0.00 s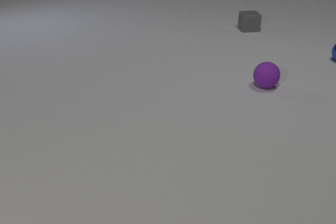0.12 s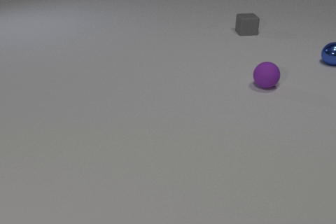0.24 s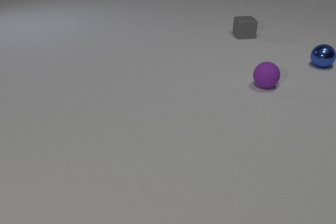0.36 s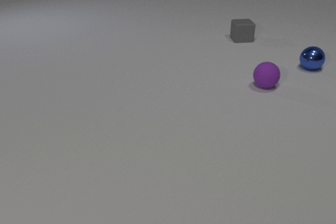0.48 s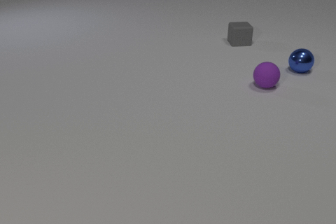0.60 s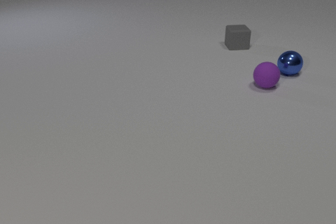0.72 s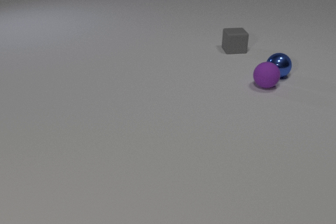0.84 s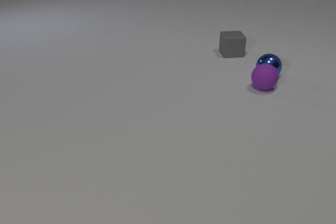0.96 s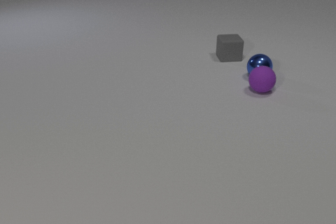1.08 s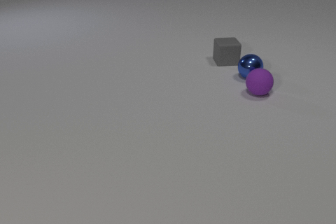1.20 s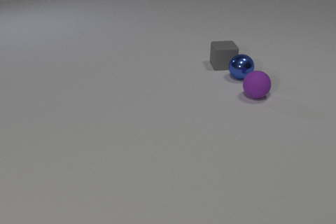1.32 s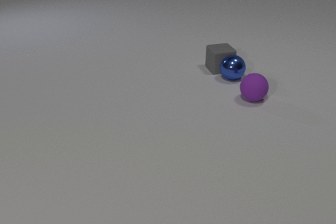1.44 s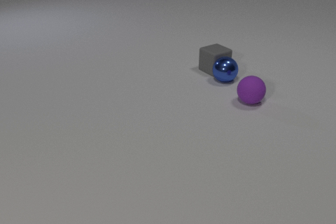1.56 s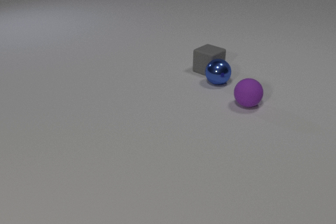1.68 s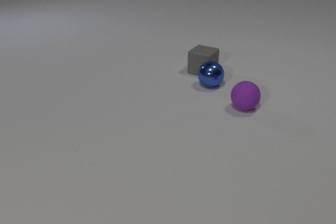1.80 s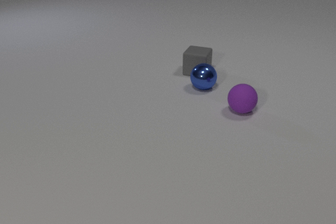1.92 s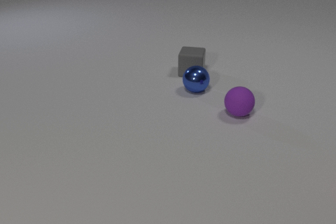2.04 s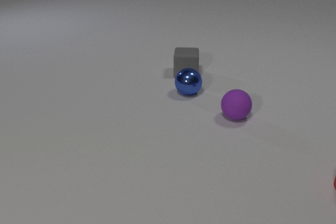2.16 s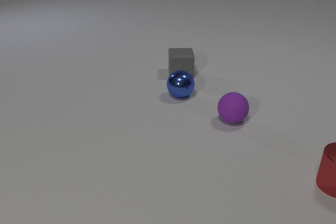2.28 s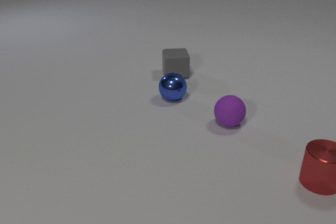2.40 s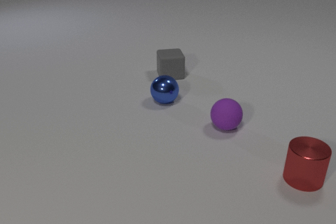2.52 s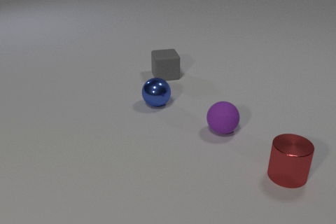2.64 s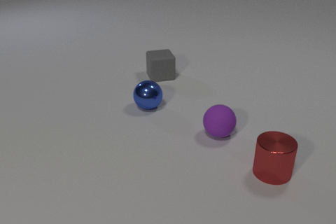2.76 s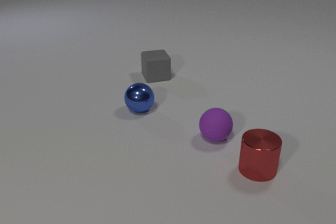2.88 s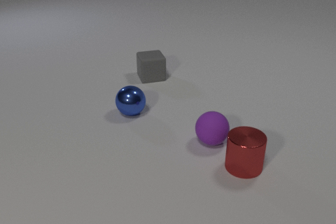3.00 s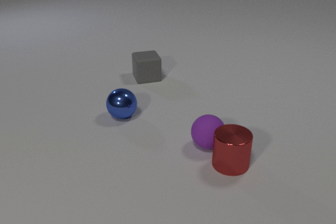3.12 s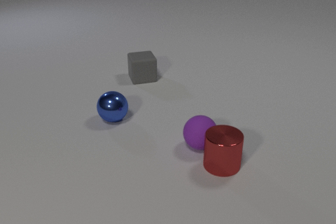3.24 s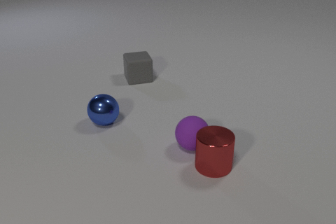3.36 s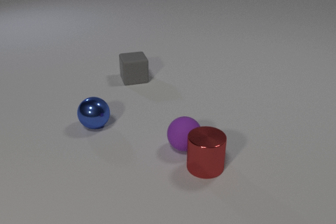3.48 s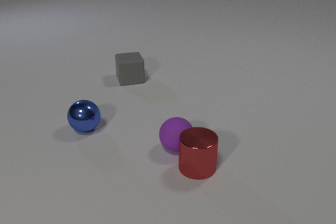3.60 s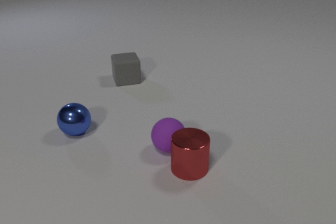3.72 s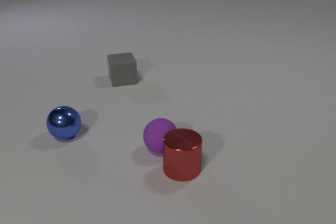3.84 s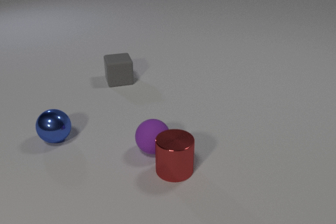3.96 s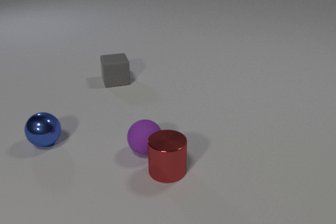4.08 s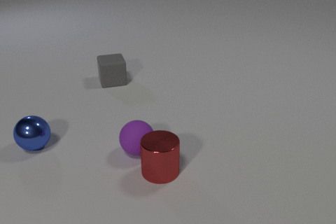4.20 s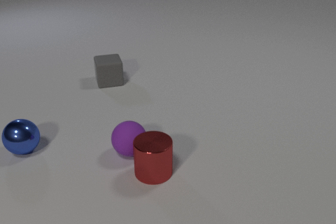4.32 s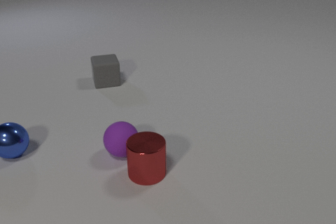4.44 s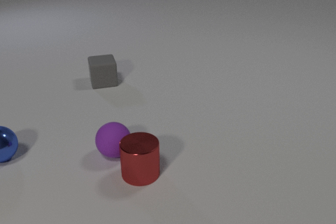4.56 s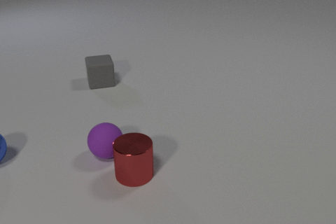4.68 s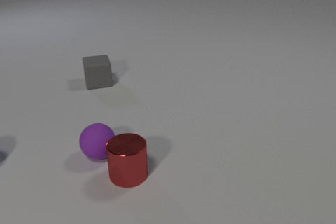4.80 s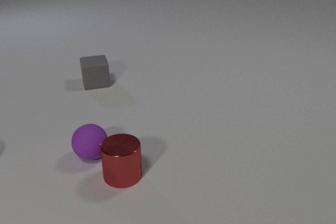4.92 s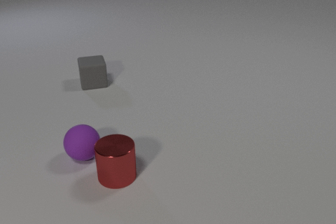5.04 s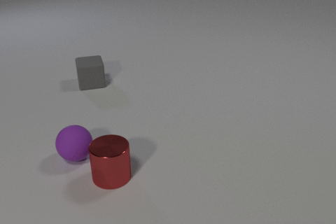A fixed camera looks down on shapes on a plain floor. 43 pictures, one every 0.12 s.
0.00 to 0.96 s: The blue metal sphere rolls to the left and toward the camera. The purple rubber sphere rolls toward the camera. The gray rubber cube slides toward the camera. The blue metal sphere and the purple rubber sphere collide.
0.96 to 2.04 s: The blue metal sphere rolls to the left and toward the camera. The purple rubber sphere rolls toward the camera. The gray rubber cube slides toward the camera and to the left, spins counterclockwise seen from above by about 75 degrees, its near face sliding to the right. The blue metal sphere and the gray rubber cube collide.
2.04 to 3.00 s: The blue metal sphere rolls to the left and toward the camera. The purple rubber sphere rolls toward the camera and to the left. The red metal cylinder slides to the left. The gray rubber cube slides to the left, spins so that its near face slides to the right, counterclockwise seen from above. The purple rubber sphere and the red metal cylinder collide.
3.00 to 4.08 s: The blue metal sphere rolls to the left and toward the camera. The purple rubber sphere rolls to the left. The red metal cylinder slides to the left. The gray rubber cube slides to the left.
4.08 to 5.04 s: The blue metal sphere rolls to the left, leaves at the left edge. The purple rubber sphere rolls to the left. The red metal cylinder slides to the left. The gray rubber cube slides to the left.
What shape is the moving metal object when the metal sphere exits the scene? cylinder.
What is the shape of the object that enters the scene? cylinder.
What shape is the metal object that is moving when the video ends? cylinder.
